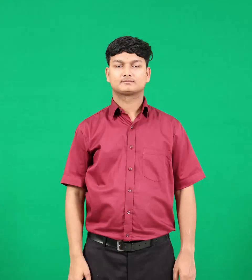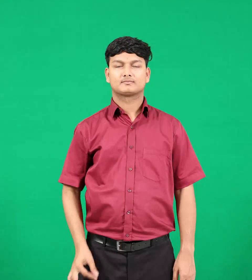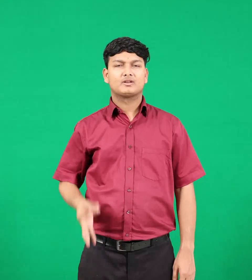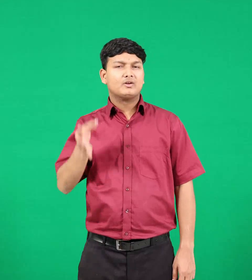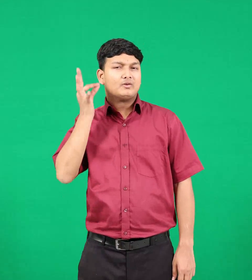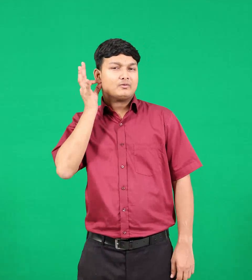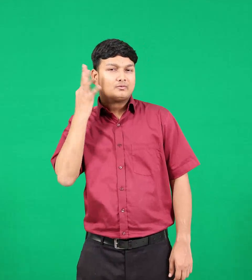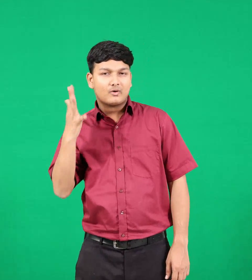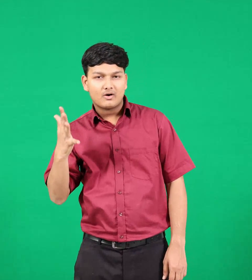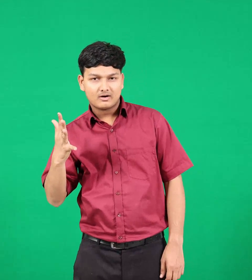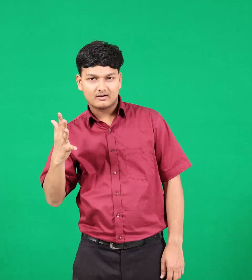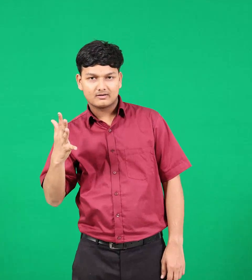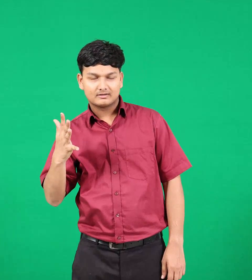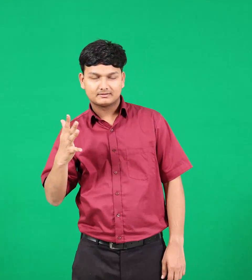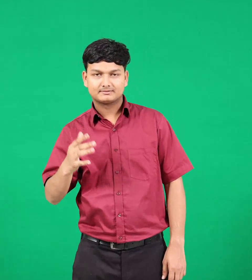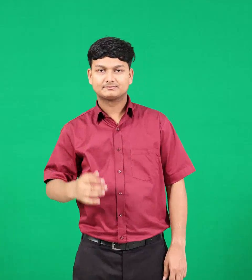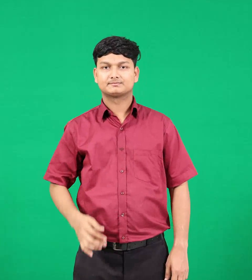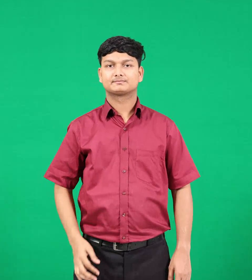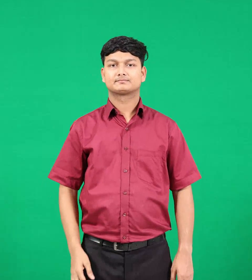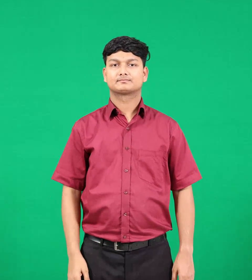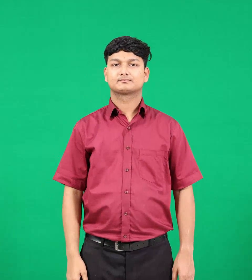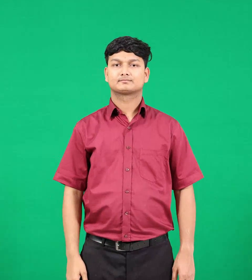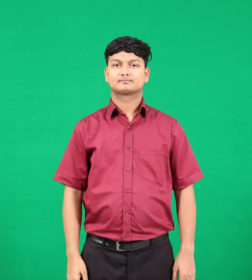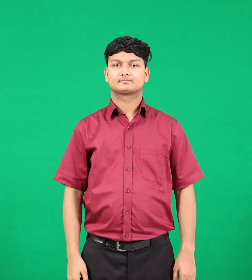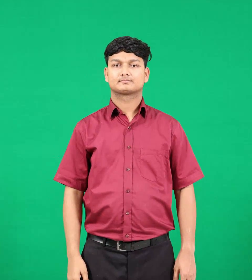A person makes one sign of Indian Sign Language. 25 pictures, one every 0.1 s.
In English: gold
